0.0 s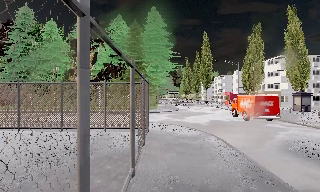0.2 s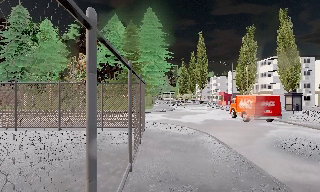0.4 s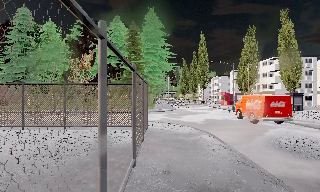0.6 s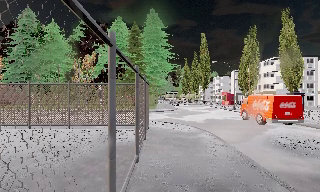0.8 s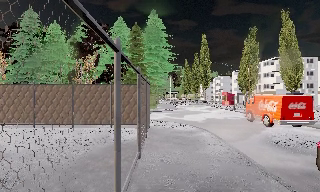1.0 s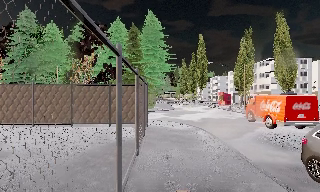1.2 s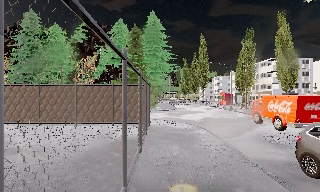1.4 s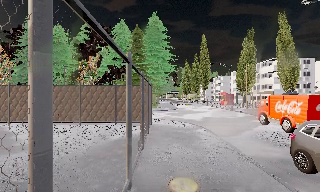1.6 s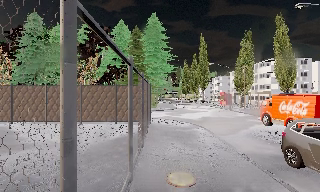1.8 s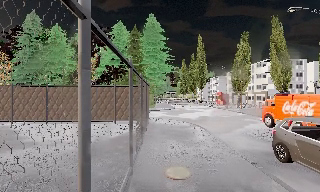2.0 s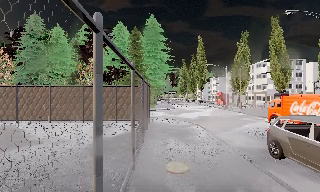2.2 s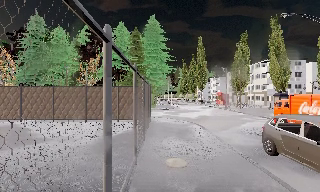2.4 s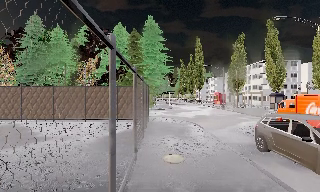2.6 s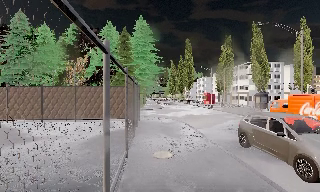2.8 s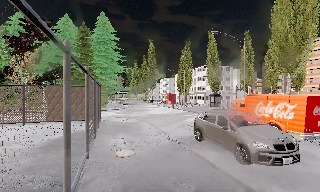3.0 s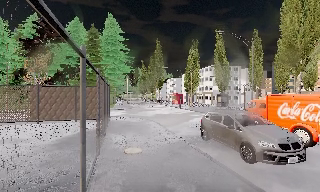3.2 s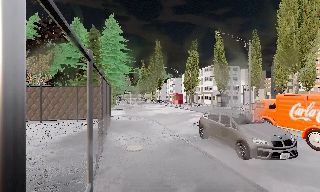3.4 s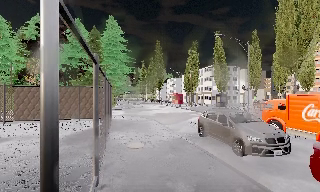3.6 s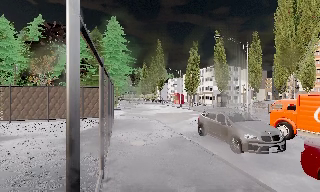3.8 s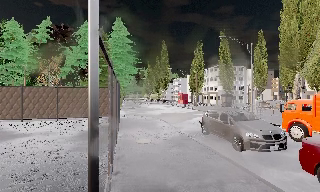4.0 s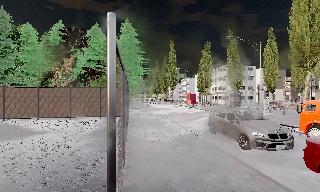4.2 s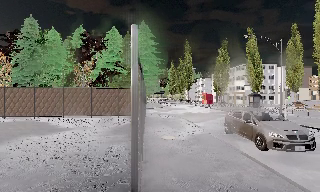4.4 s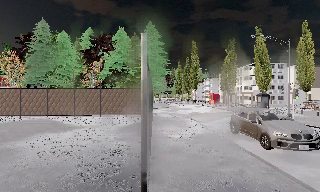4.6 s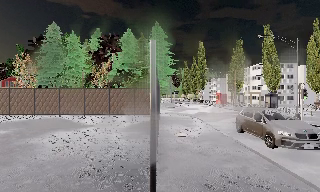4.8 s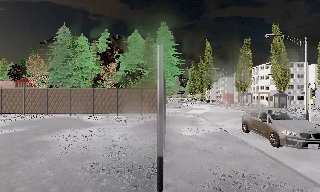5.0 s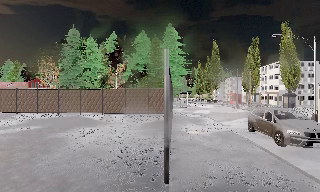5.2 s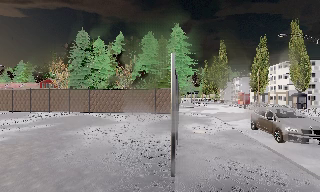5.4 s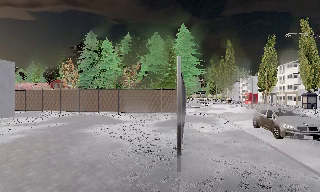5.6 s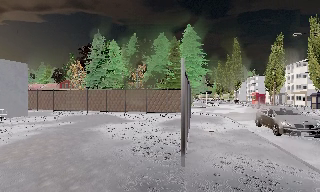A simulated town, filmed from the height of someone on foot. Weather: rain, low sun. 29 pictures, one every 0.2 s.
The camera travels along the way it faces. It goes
backward.
0.0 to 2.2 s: The camera travels backward, about 3.5 m, so what stands in front gets smaller.
2.2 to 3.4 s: The camera swings to its right by about 15 degrees, and the scene slides to the left. It travels backward, about 2 m, so what stands in front gets smaller.
3.4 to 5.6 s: The camera swings to its left by about 25 degrees, and the scene slides to the right. It travels backward, about 3.5 m, so what stands in front gets smaller.
The film runs backward here.
